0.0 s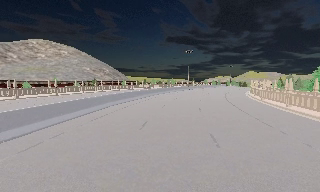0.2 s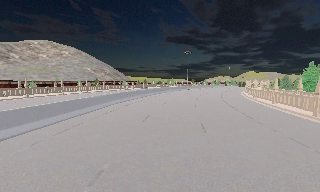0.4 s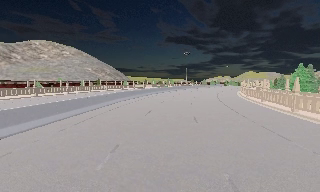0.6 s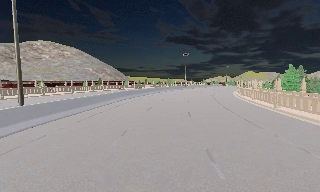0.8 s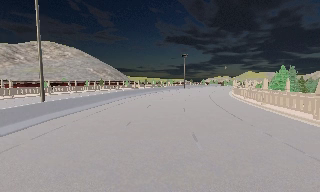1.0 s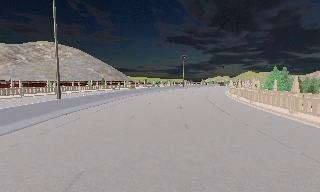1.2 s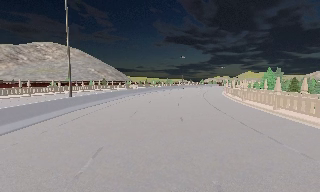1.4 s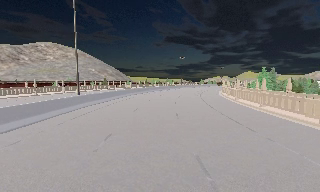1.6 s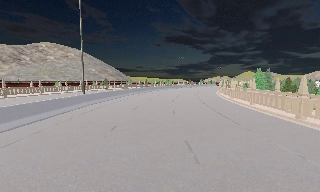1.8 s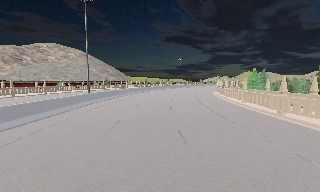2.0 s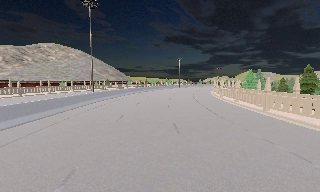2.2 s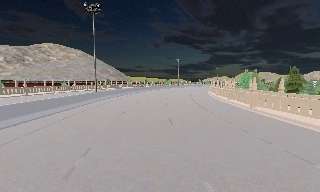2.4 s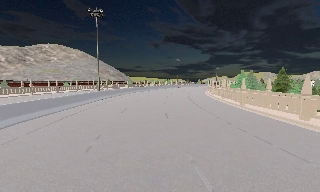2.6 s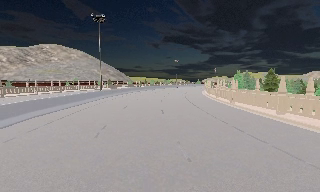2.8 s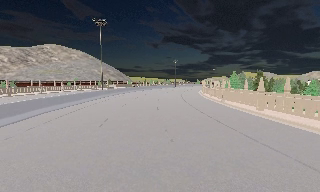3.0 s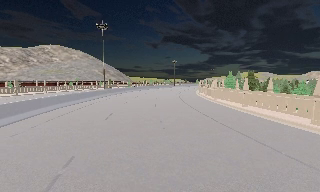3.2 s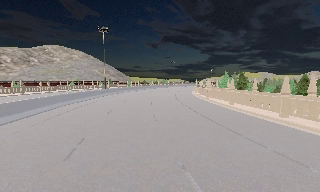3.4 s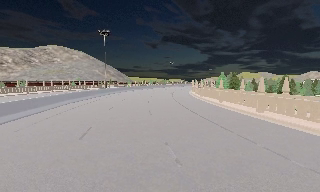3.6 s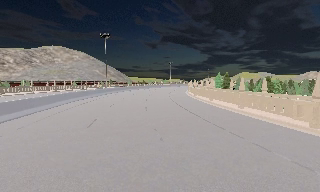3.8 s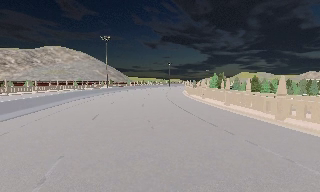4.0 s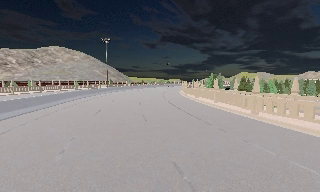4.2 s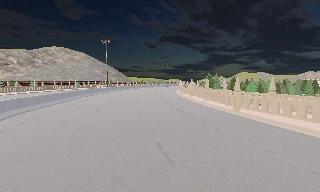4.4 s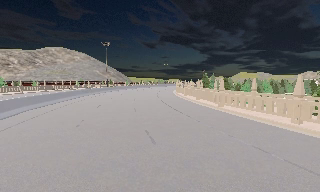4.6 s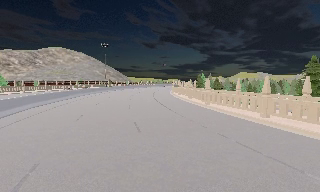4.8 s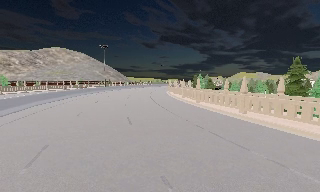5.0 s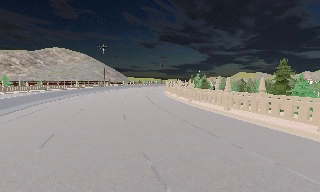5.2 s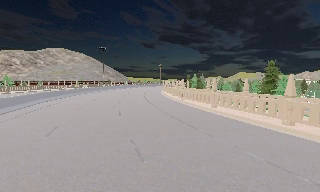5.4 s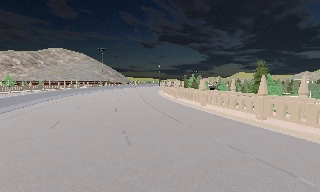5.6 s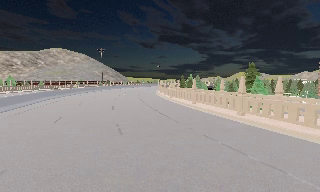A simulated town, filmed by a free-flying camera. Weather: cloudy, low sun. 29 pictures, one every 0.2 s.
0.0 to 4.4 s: The camera travels backward, about 35 m, so what stands in front gets smaller.
4.4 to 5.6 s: The camera travels backward and to its right, about 9 m, so what stands in front gets smaller.
The film runs backward here.
